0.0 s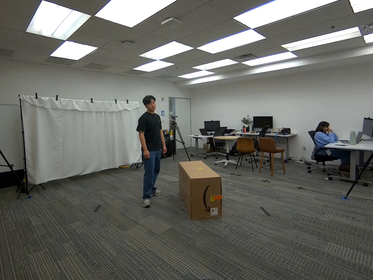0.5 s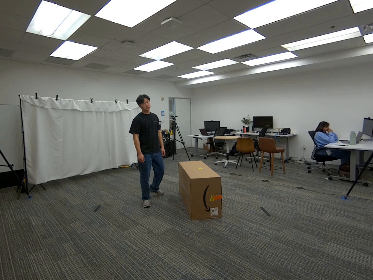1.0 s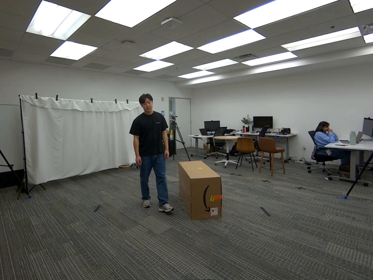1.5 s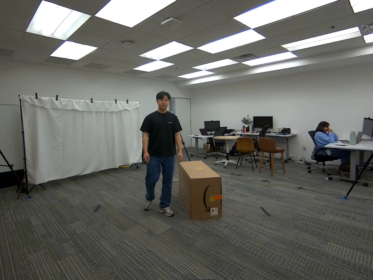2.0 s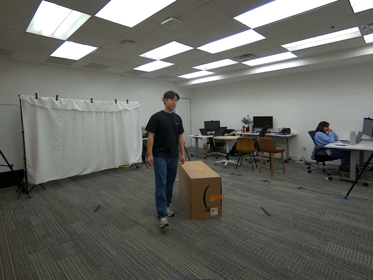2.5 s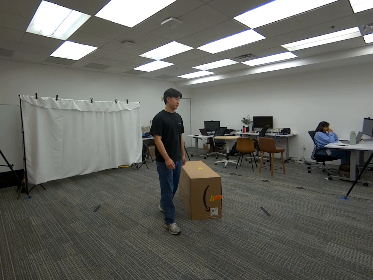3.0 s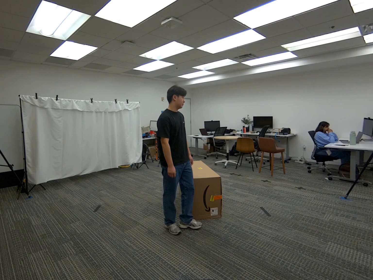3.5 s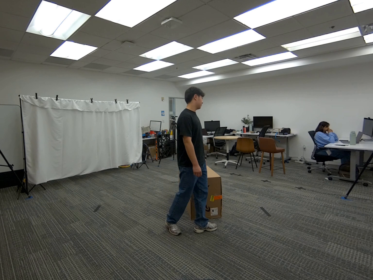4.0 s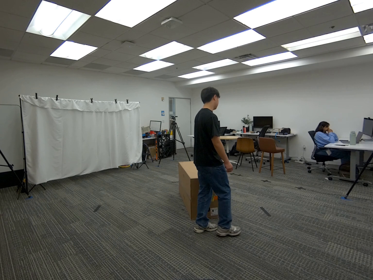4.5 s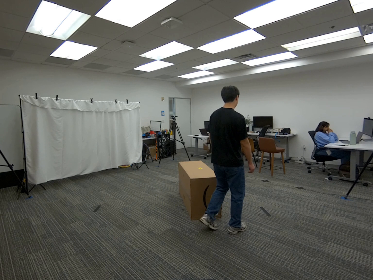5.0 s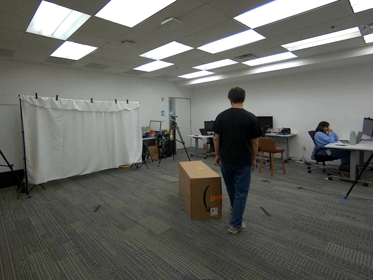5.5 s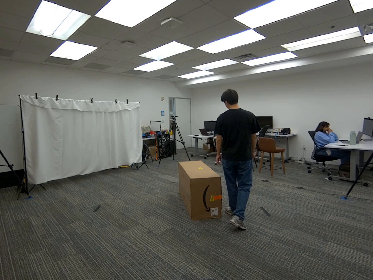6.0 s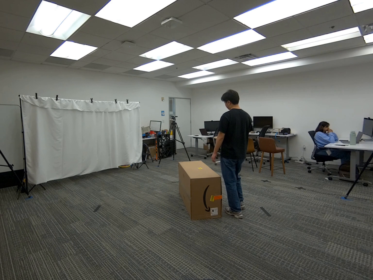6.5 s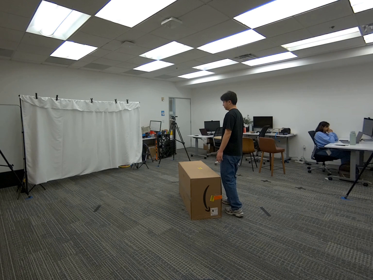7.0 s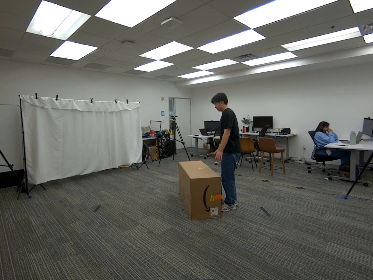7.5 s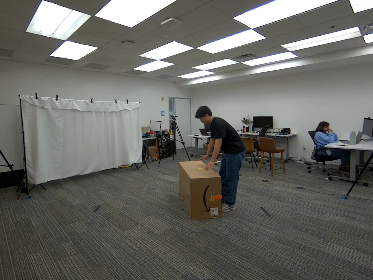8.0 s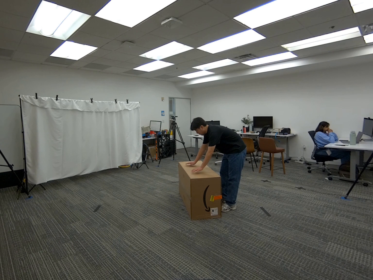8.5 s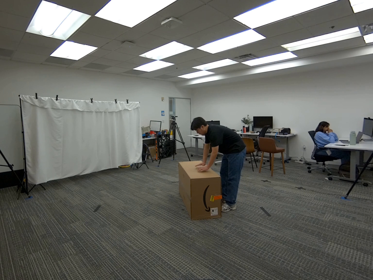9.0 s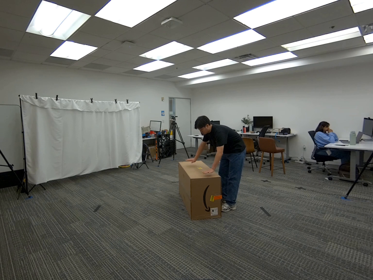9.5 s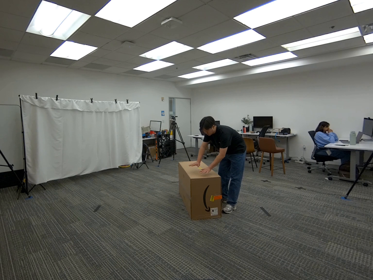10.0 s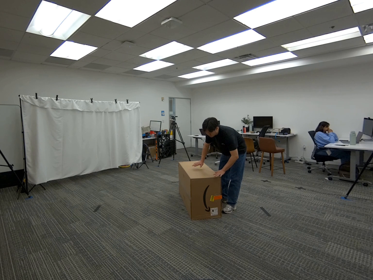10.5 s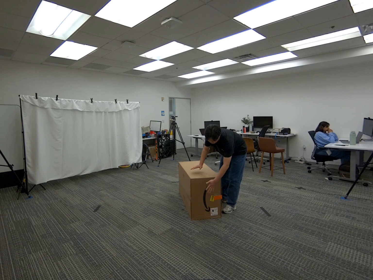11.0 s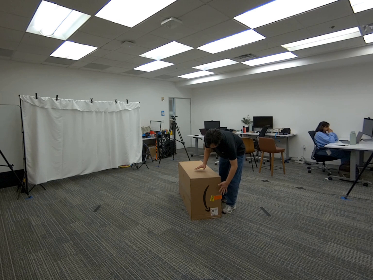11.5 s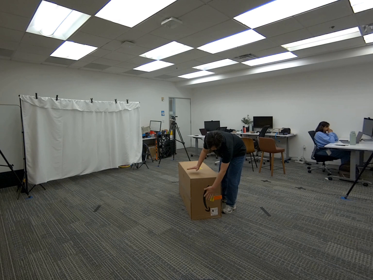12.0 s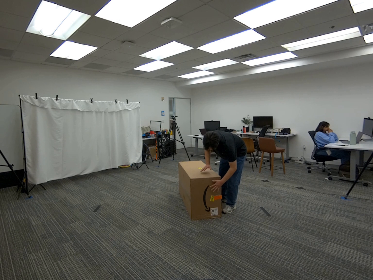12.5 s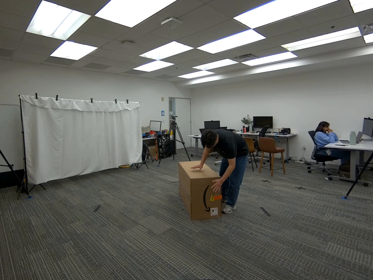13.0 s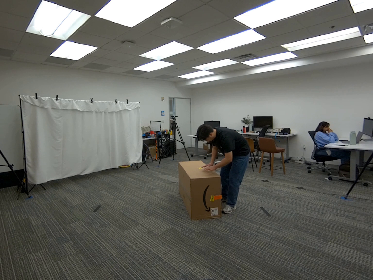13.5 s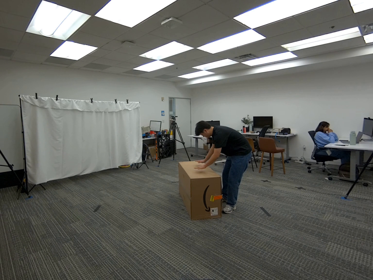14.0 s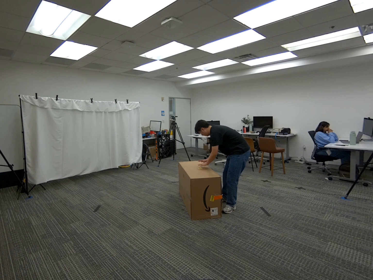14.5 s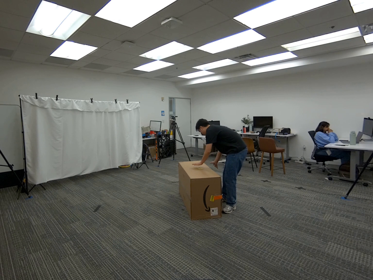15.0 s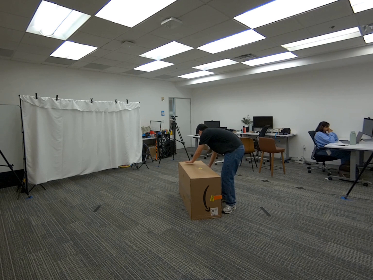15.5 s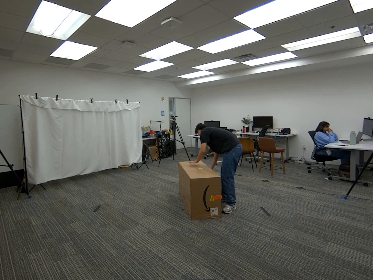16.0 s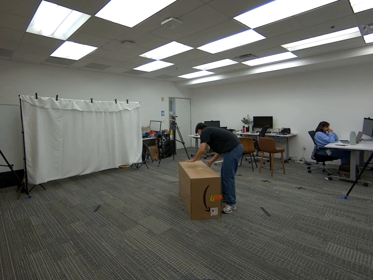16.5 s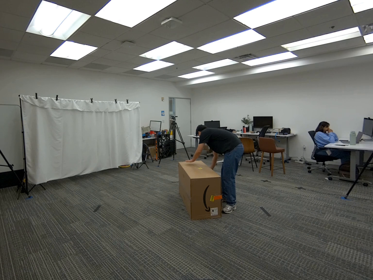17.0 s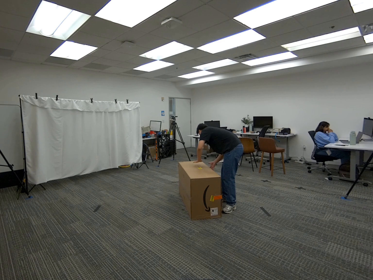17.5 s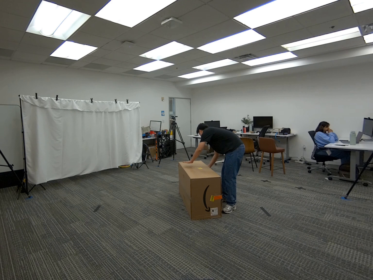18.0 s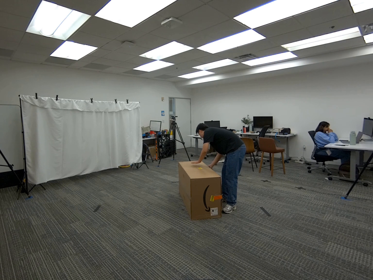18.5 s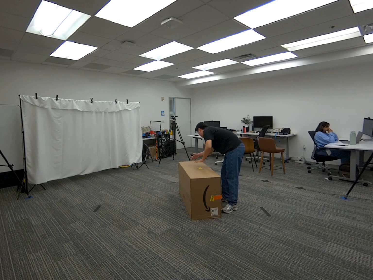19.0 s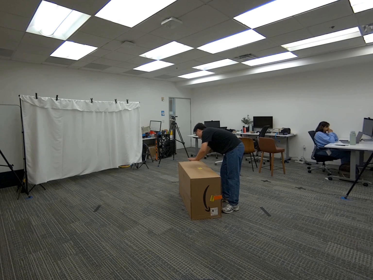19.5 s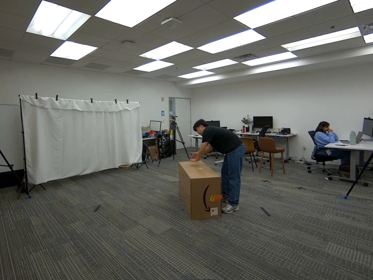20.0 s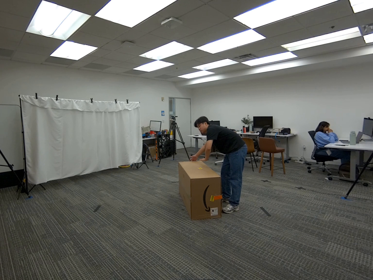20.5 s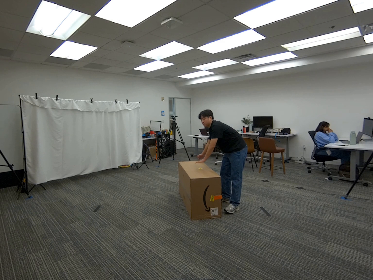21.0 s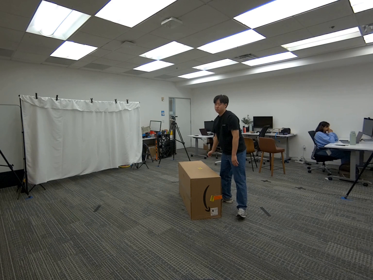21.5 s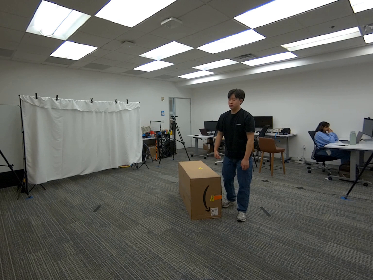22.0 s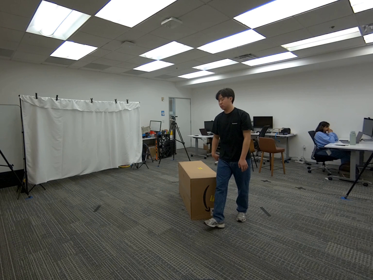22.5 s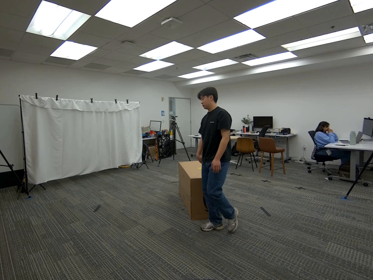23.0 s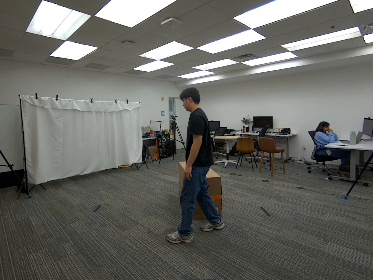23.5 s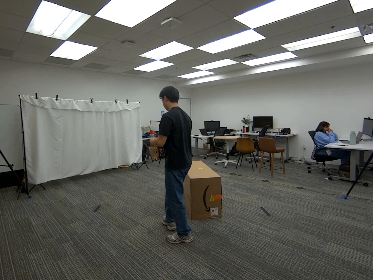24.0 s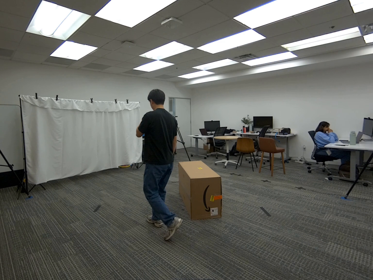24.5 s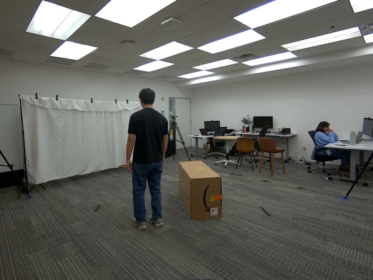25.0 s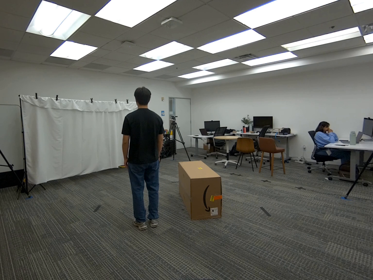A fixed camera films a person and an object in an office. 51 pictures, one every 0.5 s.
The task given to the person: Walk over to the giant cardboard box within the bounding area and use both hands to do wiping motions around the box as if you are removing dust. Step away when complete.
